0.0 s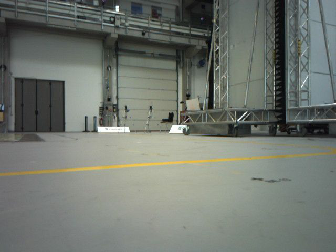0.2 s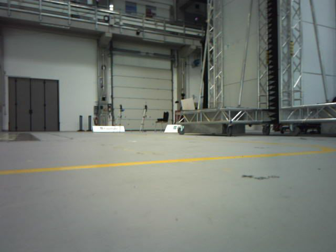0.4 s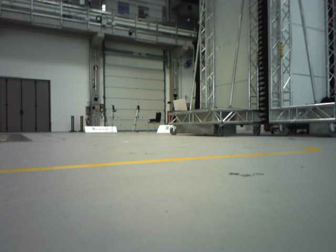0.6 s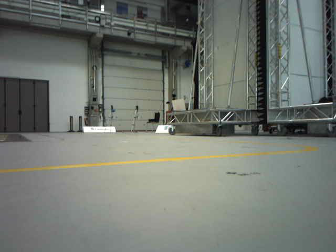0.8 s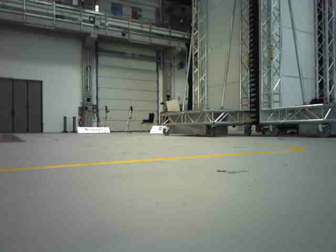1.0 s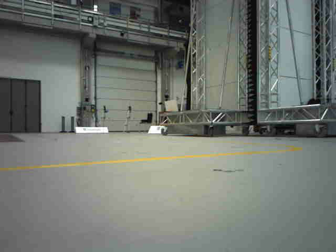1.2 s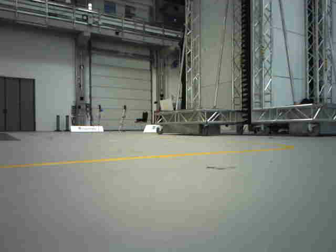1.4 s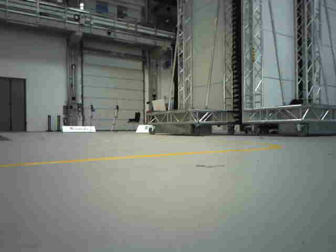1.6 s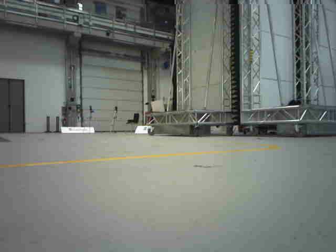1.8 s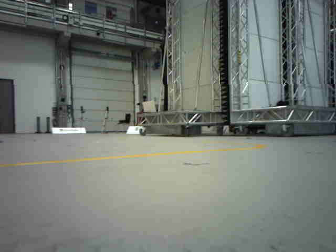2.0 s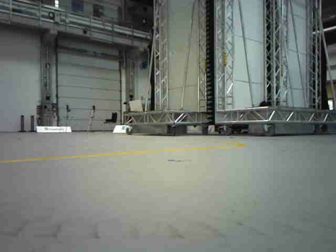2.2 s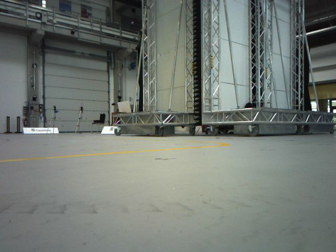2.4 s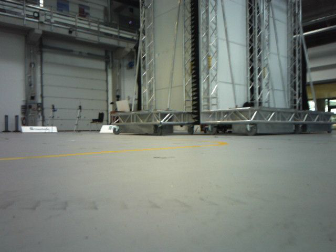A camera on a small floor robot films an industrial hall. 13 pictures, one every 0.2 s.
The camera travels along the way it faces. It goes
backward.
0.0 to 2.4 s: The scene slides to the left, as the camera pans about 10 degrees to its right. It travels backward, about 0.5 m, so what stands in front gets smaller.
The film runs backward here.
